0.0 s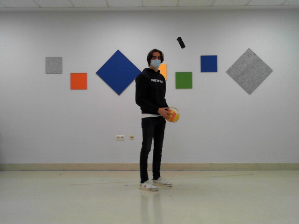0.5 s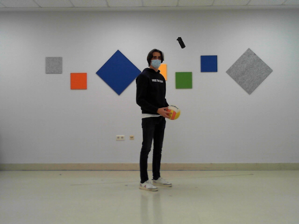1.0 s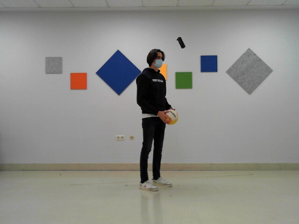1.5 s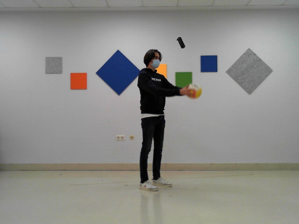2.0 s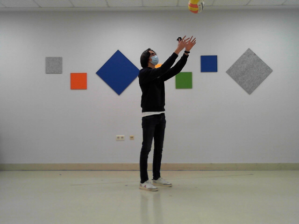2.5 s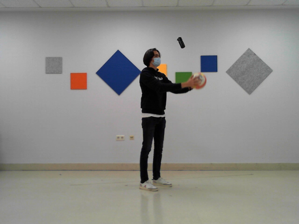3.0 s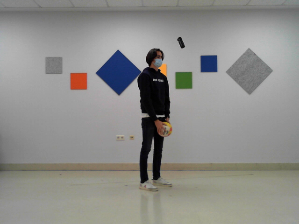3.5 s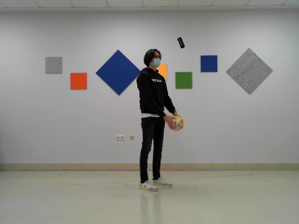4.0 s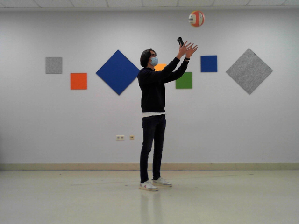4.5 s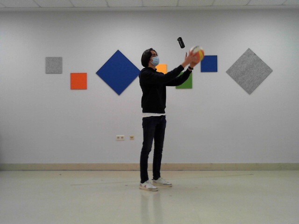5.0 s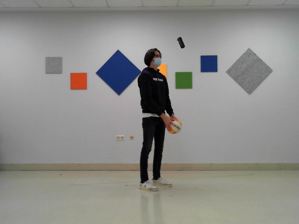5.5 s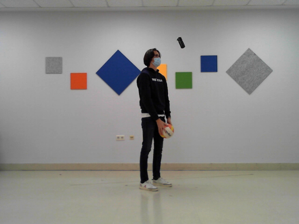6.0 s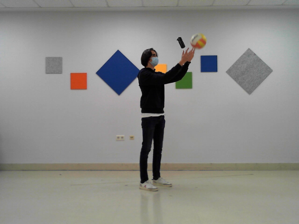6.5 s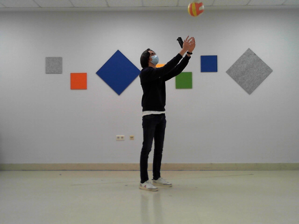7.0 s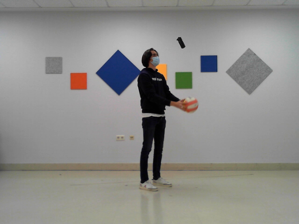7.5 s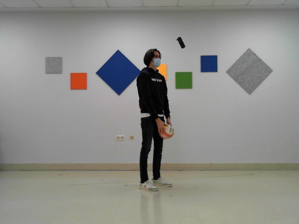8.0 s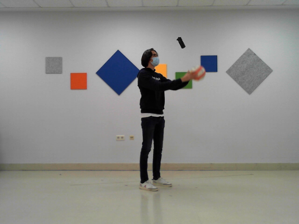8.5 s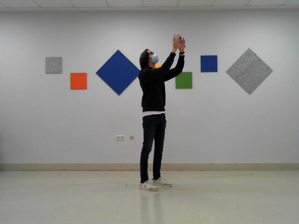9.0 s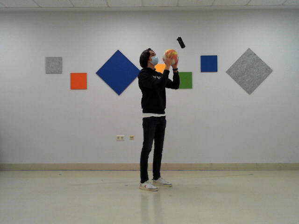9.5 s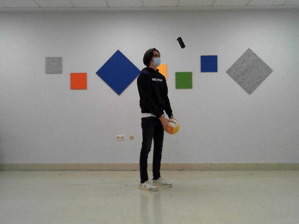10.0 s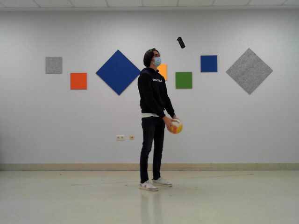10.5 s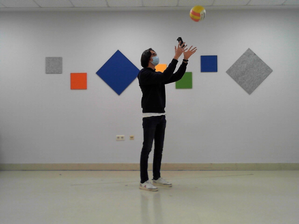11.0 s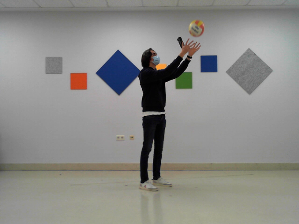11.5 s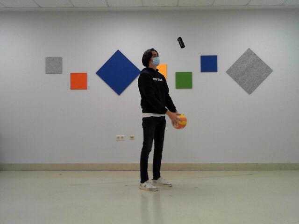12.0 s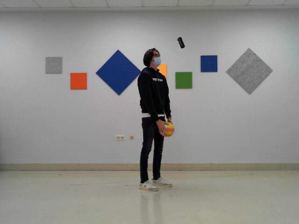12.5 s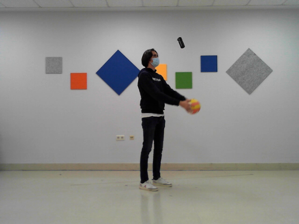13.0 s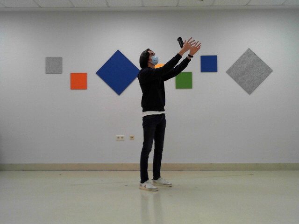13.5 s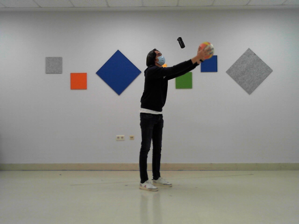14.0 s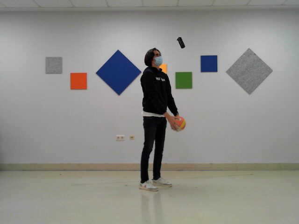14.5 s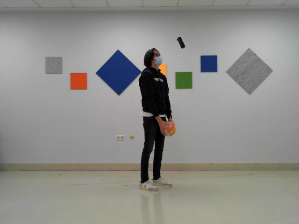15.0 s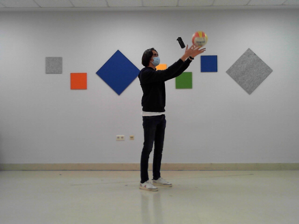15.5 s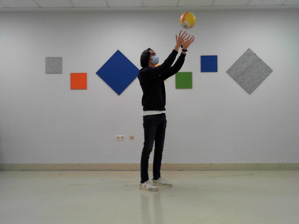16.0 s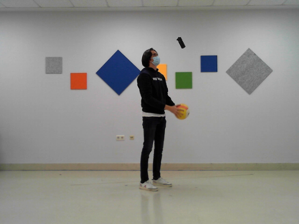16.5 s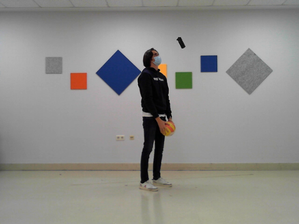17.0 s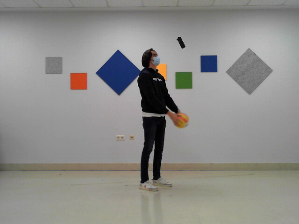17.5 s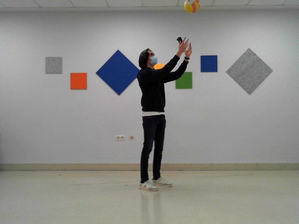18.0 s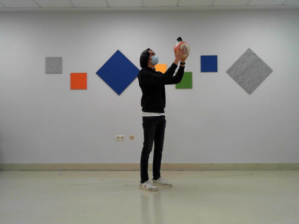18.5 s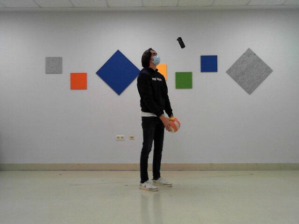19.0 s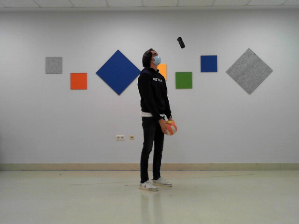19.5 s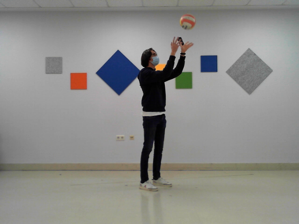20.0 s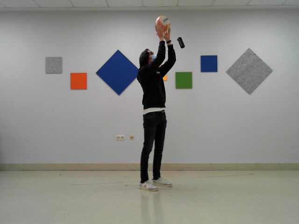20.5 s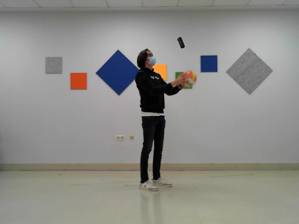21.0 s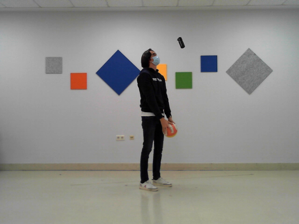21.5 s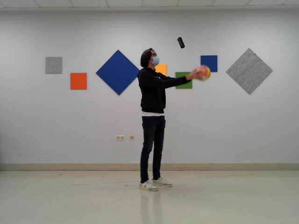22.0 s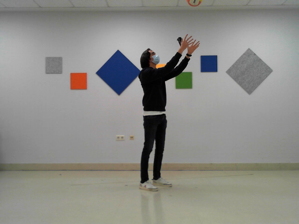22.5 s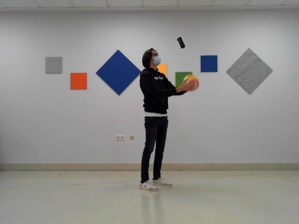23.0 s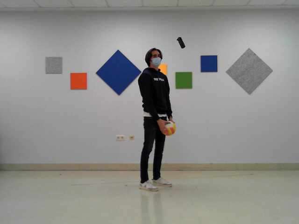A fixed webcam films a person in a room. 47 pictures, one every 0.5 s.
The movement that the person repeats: Throw up a ball and catch it.
